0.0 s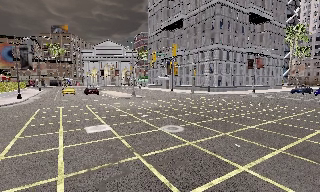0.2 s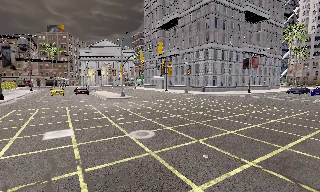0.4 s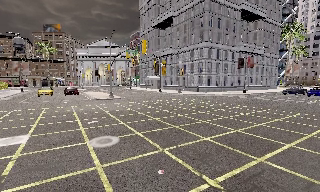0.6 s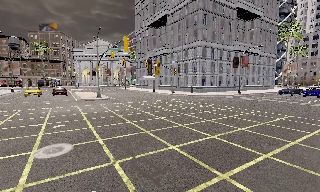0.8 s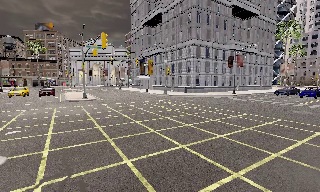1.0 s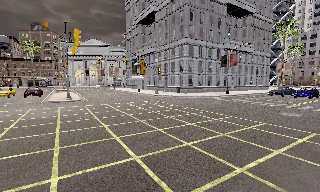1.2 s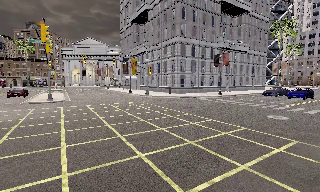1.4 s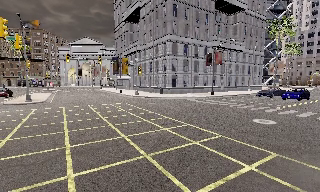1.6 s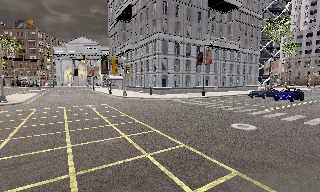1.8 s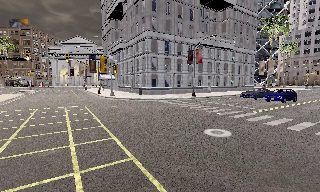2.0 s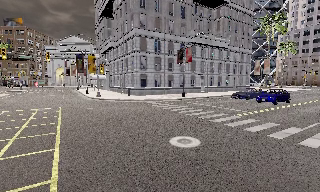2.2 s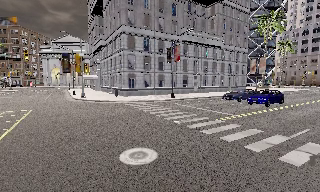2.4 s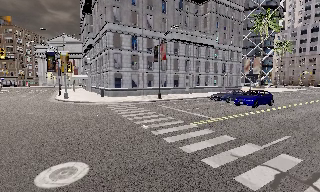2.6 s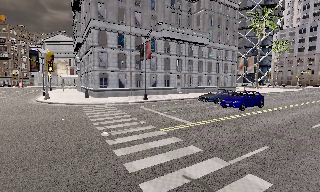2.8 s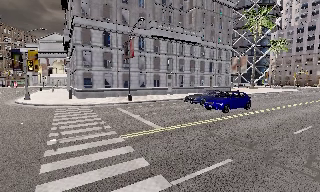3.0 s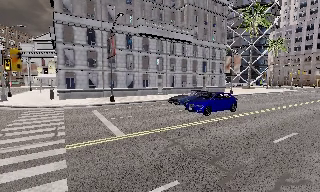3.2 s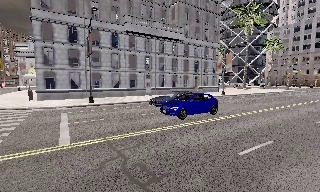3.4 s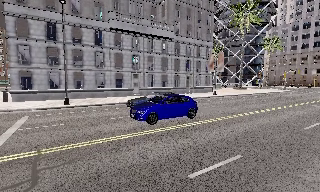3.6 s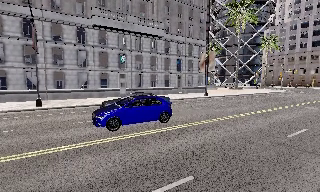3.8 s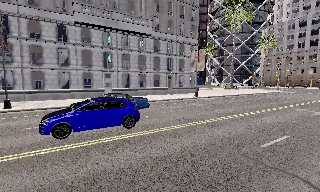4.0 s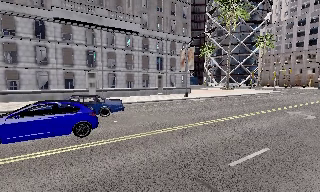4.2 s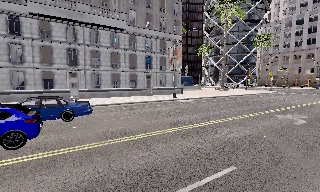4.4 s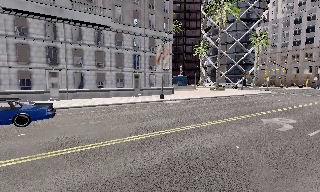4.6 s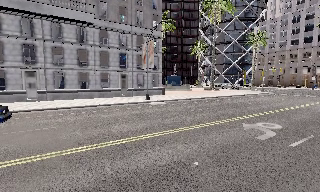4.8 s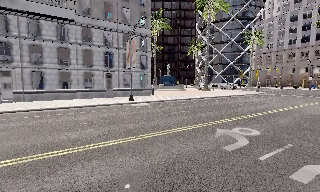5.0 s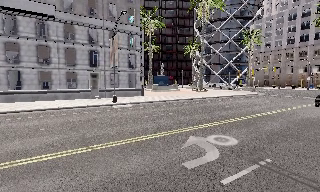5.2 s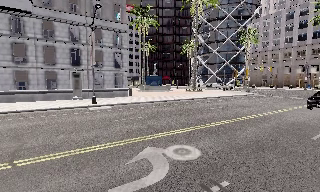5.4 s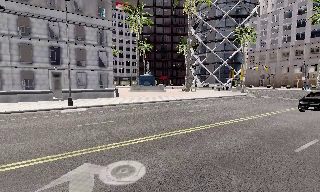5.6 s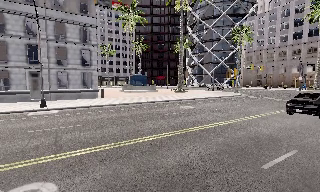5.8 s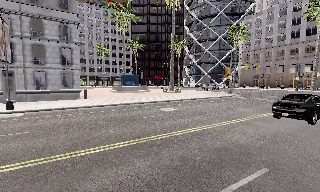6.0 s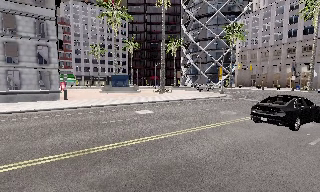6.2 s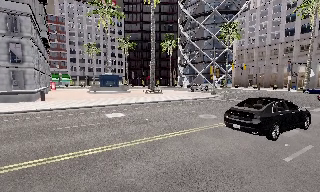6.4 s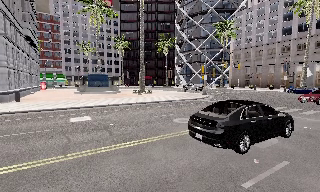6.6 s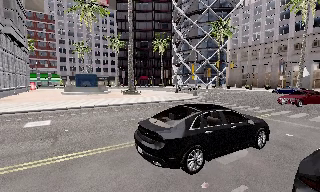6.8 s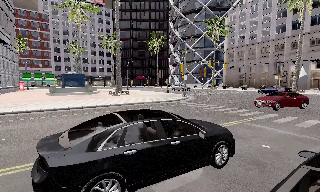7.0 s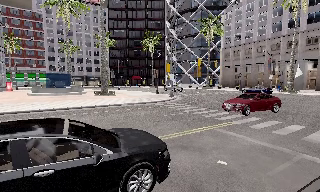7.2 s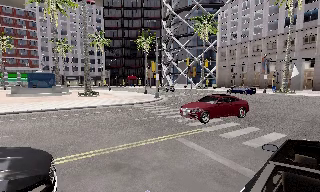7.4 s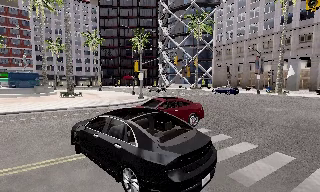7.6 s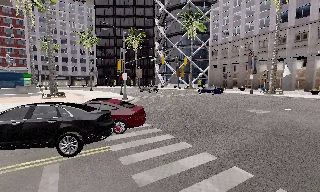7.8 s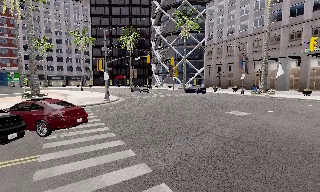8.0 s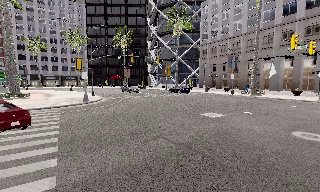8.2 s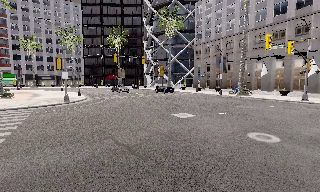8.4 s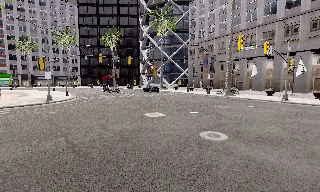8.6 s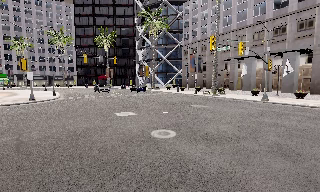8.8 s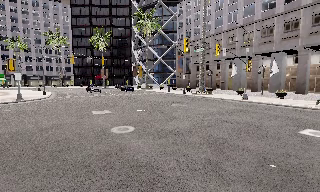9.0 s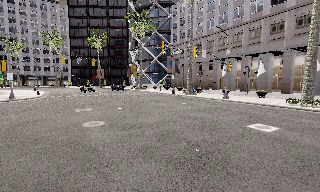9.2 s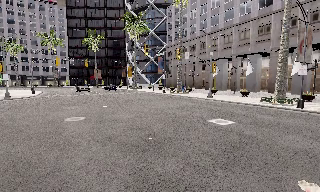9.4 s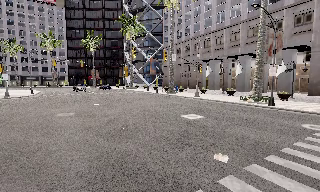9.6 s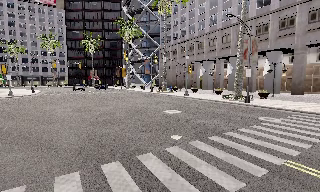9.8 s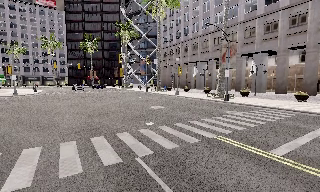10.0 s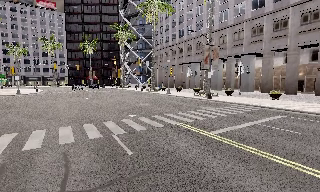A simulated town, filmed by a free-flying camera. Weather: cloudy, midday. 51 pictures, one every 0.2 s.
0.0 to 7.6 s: The camera travels to its right and forward, about 75 m, so close, fixed things drift to the left.
7.6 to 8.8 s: The camera travels to its right, about 12 m, so close, fixed things drift to the left.
8.8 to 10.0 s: The camera travels backward and to its right, about 13 m, so what stands in front gets smaller.
The film runs forward here.
